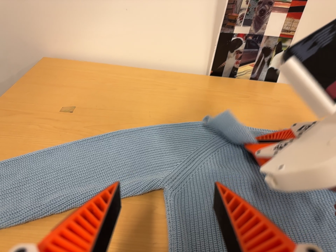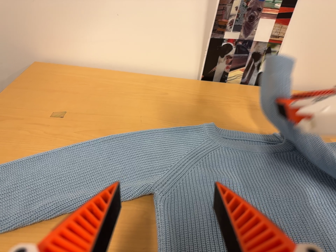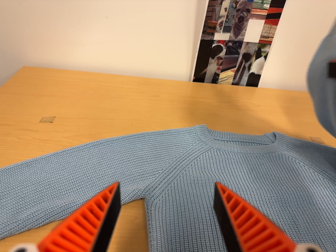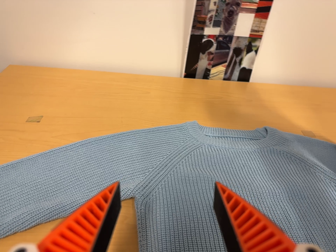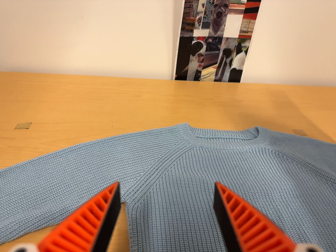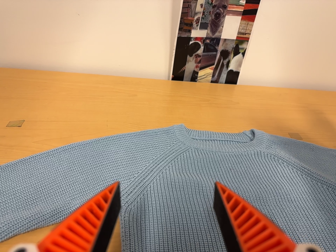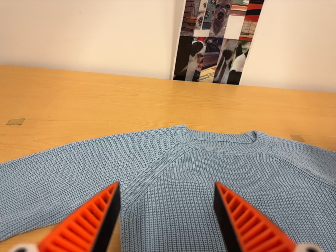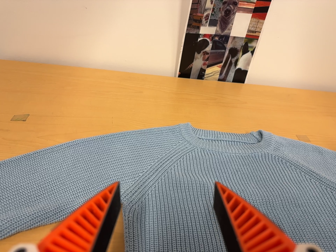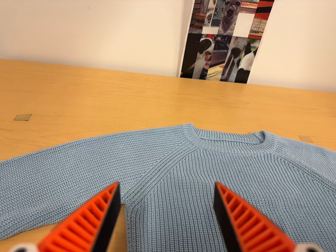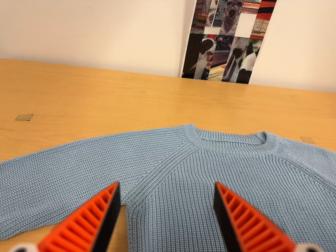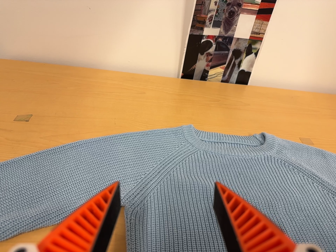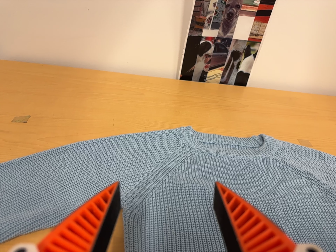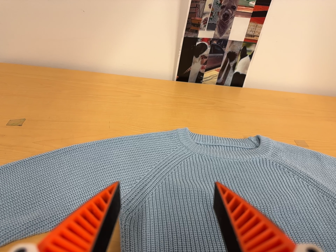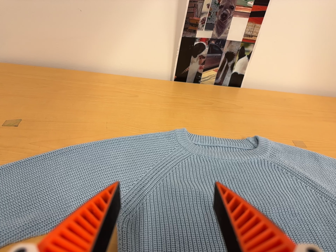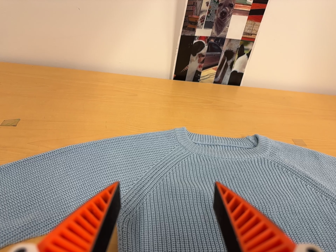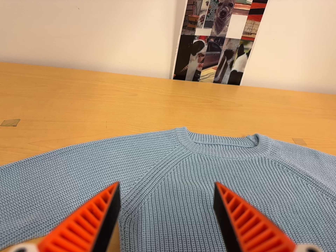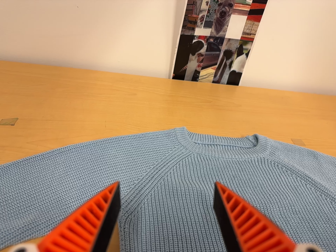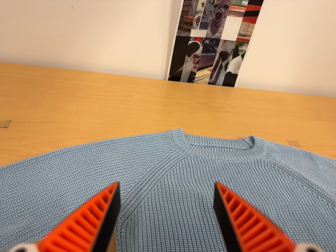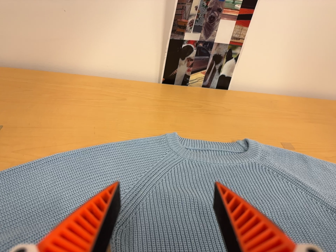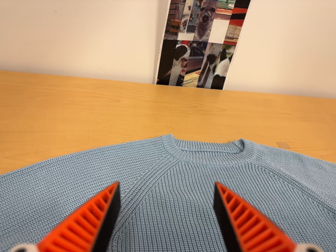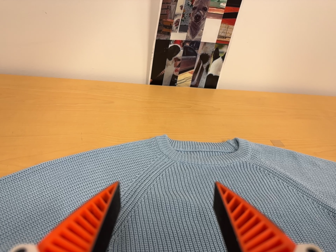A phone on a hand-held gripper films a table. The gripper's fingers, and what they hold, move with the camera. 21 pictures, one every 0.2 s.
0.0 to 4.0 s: The camera pans to its right by about 10 degrees. It travels forward and toward the top of its view, about 7 cm, so what stands in front looms larger.
The film runs backward here.
